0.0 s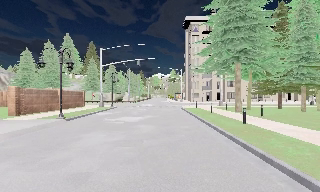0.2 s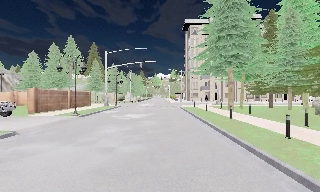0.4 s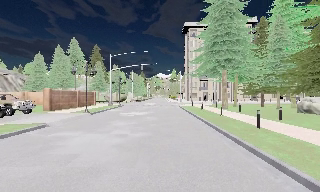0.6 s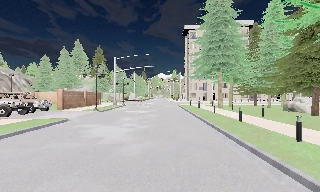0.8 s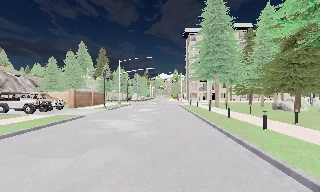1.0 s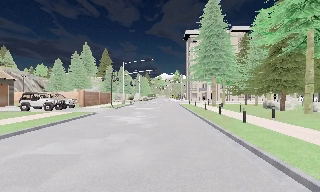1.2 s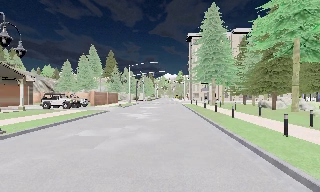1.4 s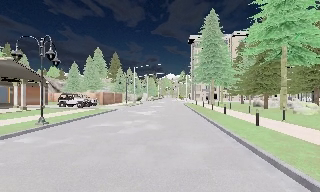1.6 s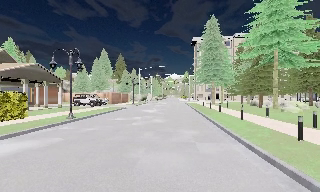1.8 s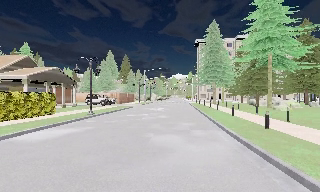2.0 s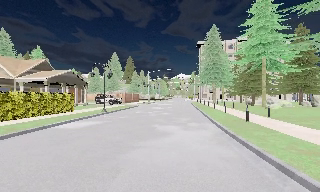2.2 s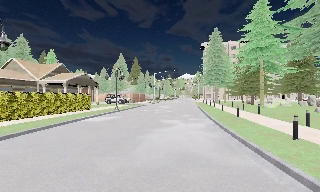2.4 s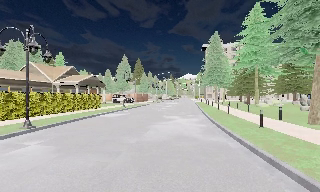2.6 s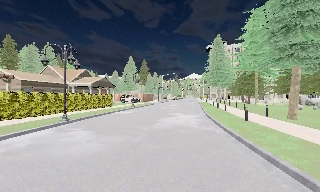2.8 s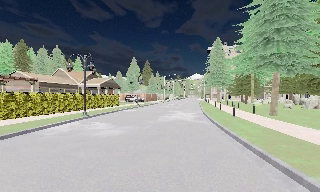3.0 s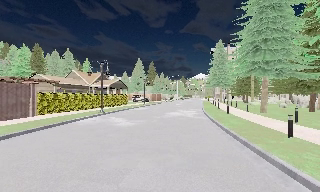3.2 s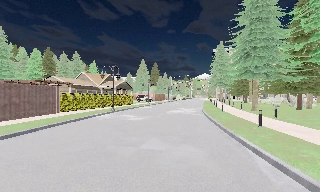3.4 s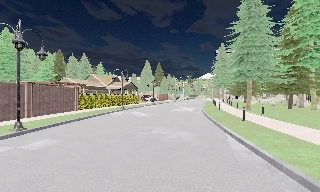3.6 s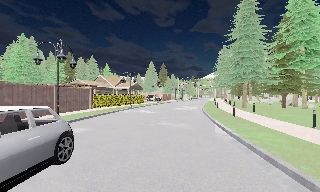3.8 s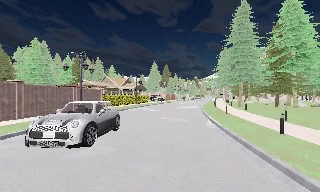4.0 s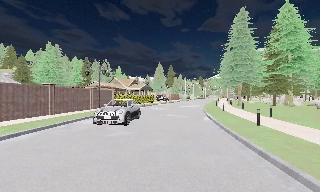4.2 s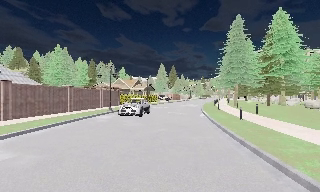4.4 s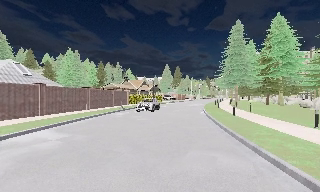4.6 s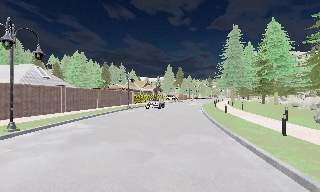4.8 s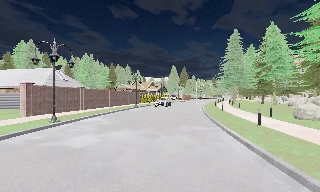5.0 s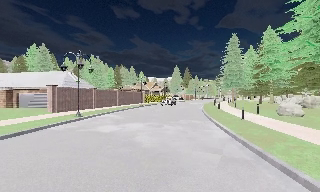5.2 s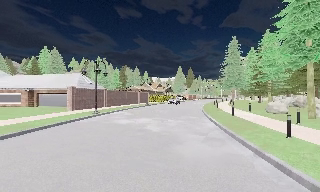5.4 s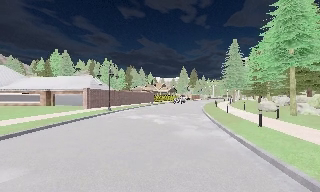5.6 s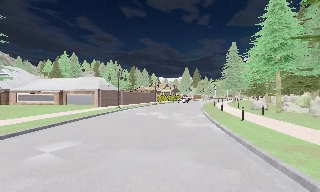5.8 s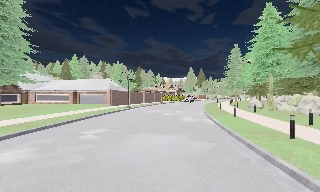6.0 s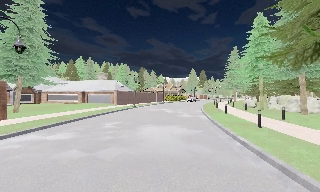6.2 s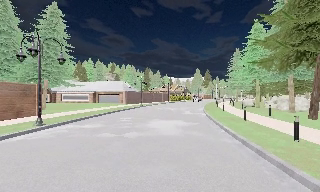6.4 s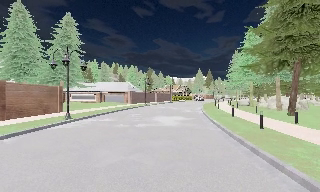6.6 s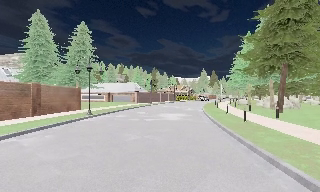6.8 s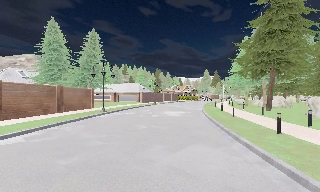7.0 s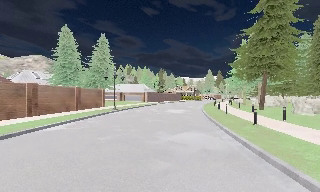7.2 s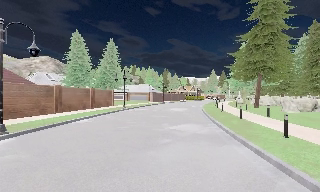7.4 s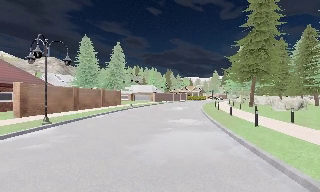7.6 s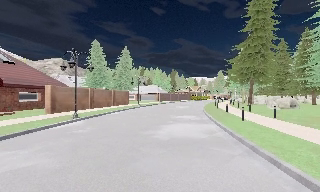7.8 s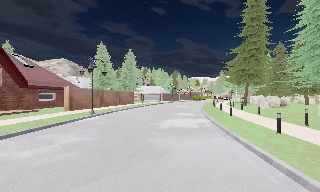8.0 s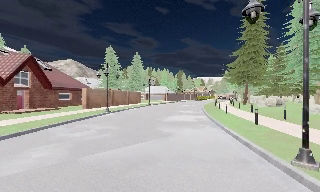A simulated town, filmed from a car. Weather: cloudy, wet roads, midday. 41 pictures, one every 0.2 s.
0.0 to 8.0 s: The camera pans to its left, which is counterclockwise from overhead, by about 45 degrees. It travels backward, about 85 m.
The film runs backward here.
